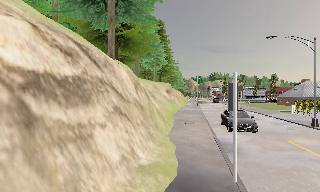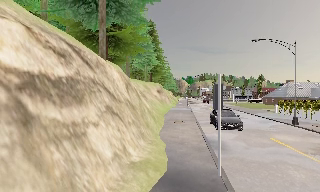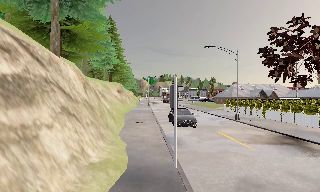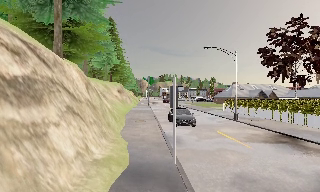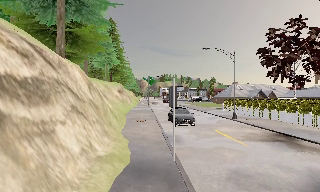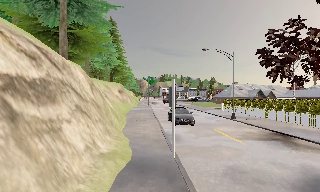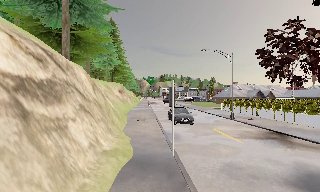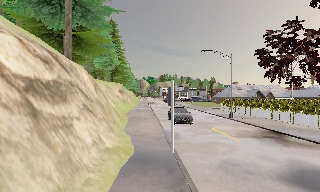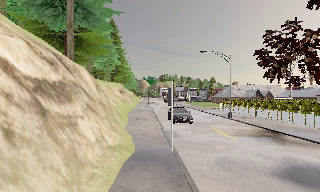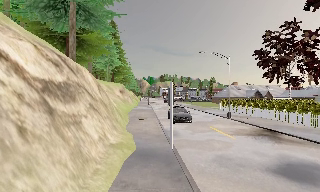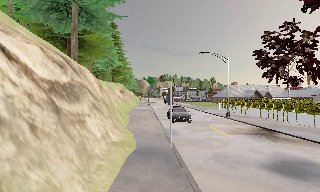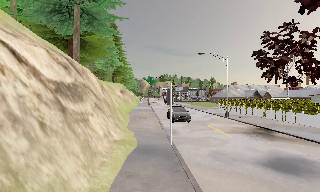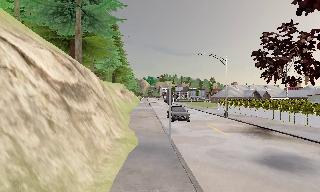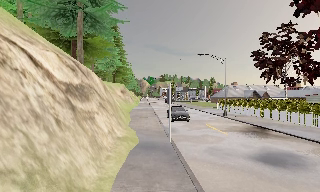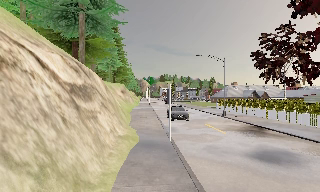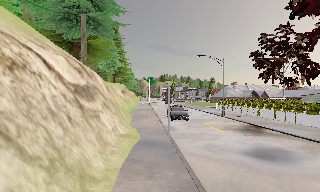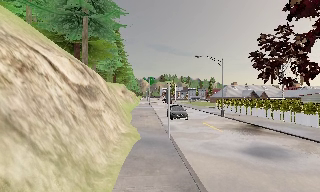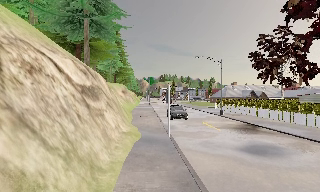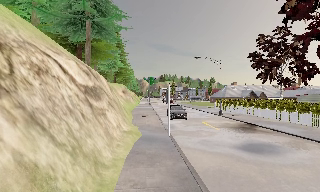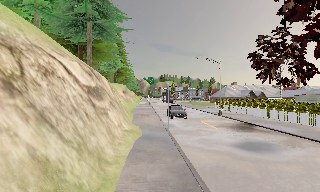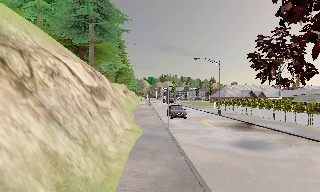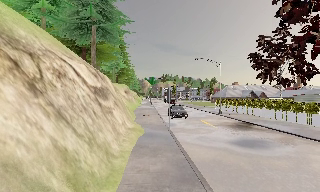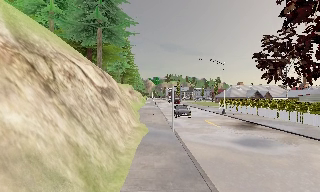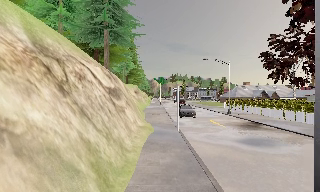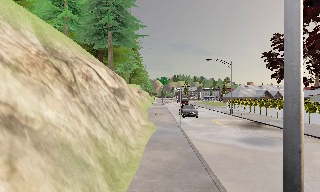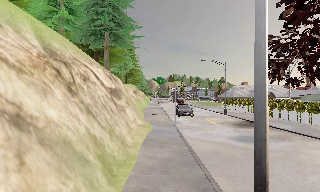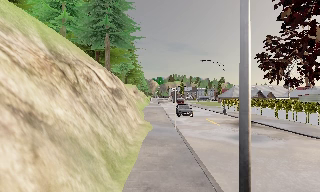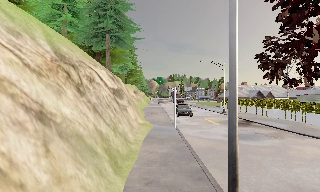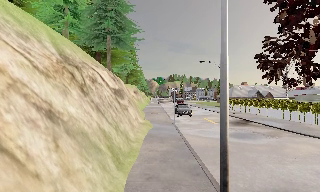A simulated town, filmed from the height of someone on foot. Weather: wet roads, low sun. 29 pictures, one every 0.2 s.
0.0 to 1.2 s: The camera swings to its right by about 15 degrees, and the scene slides to the left. It travels backward, about 1.5 m, so what stands in front gets smaller.
1.2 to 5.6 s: The camera travels backward, about 6 m, so what stands in front gets smaller.
The film runs backward here.
